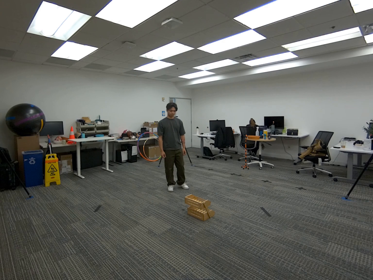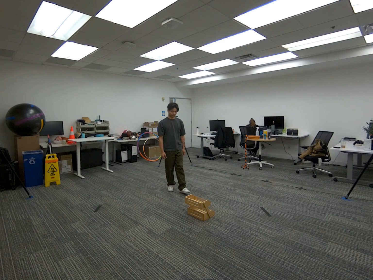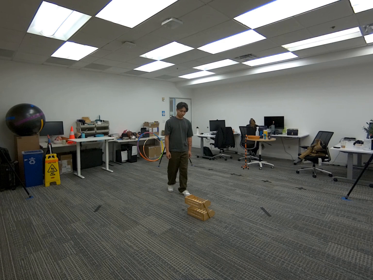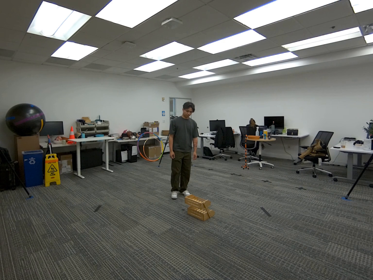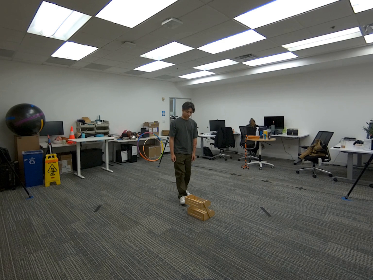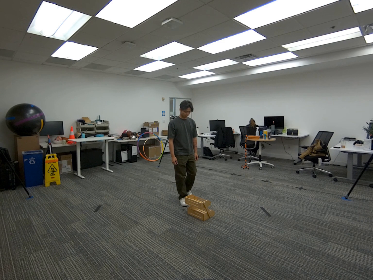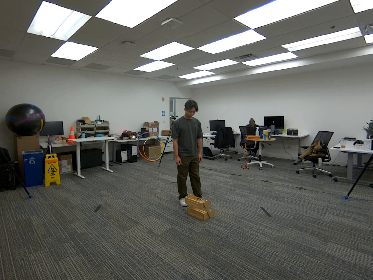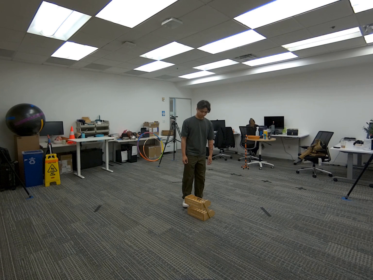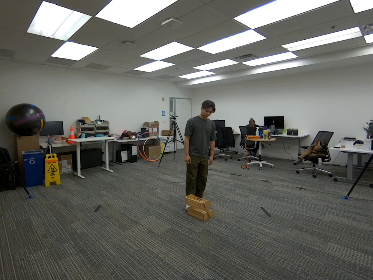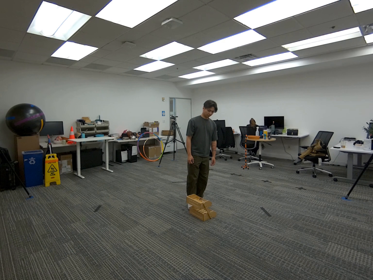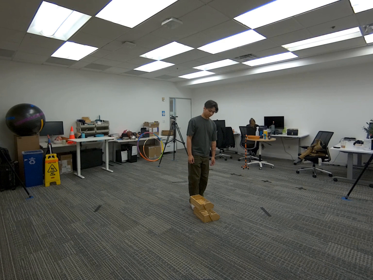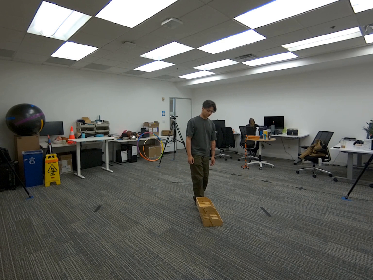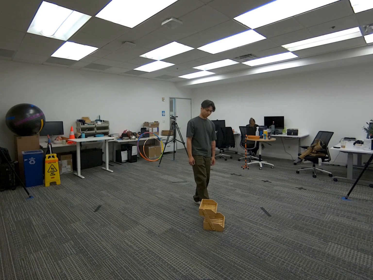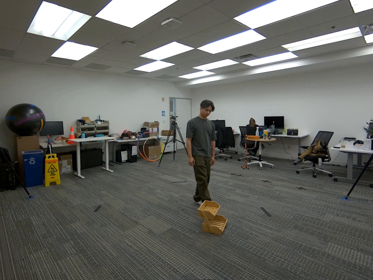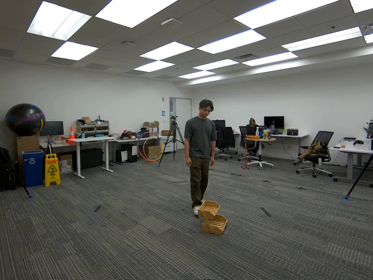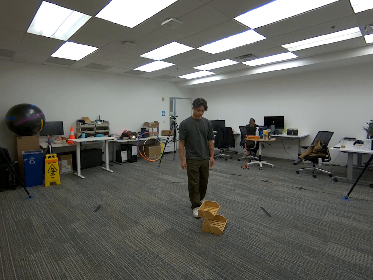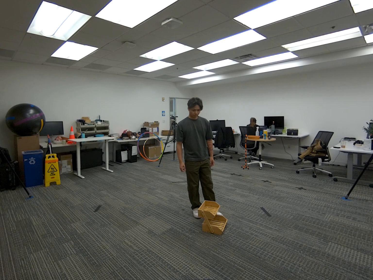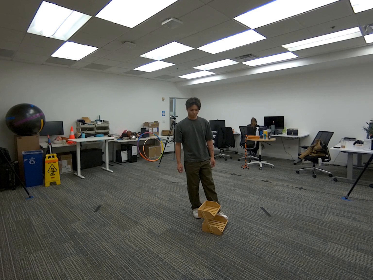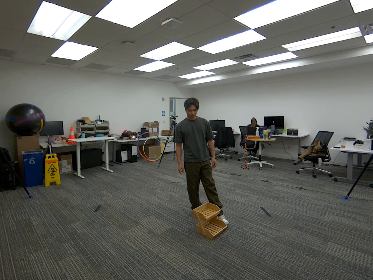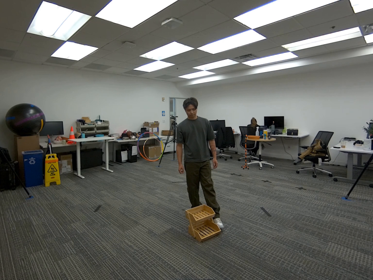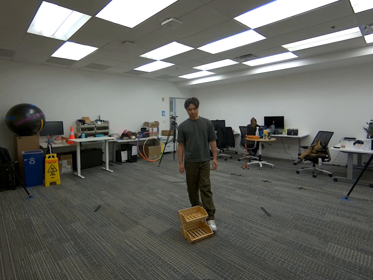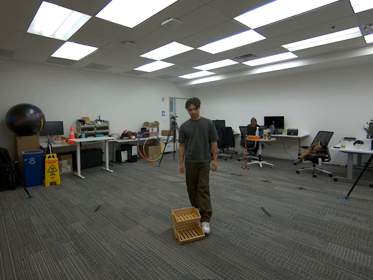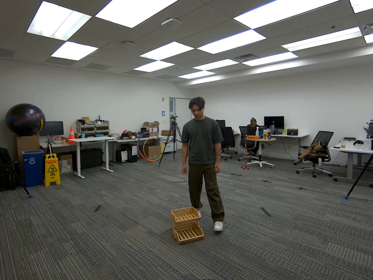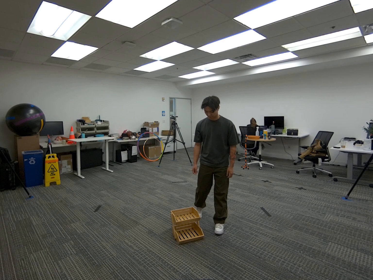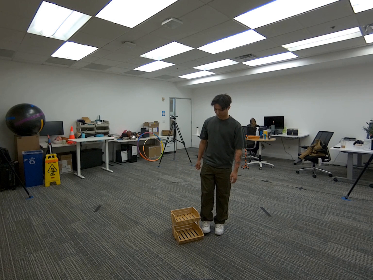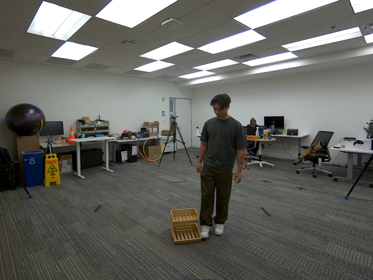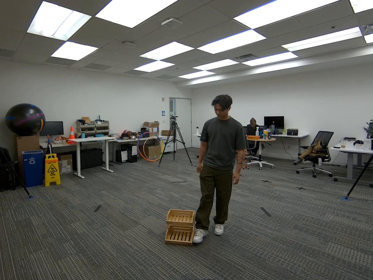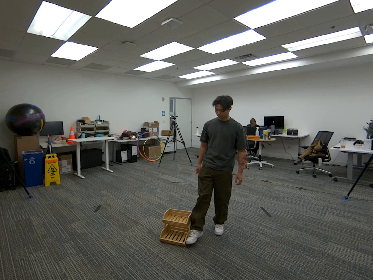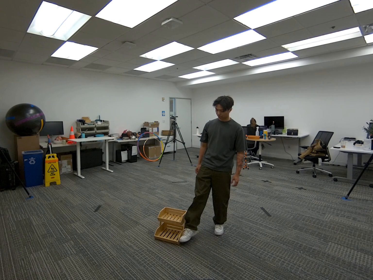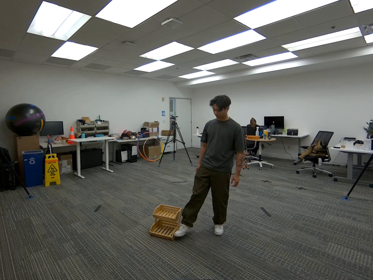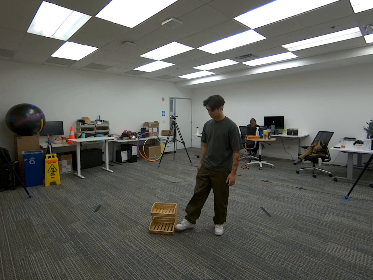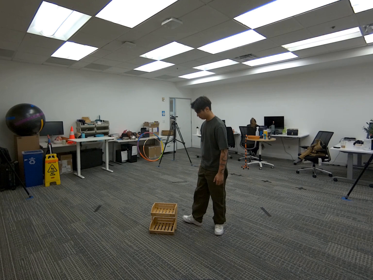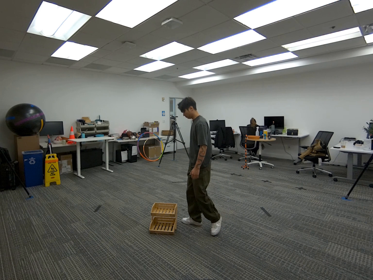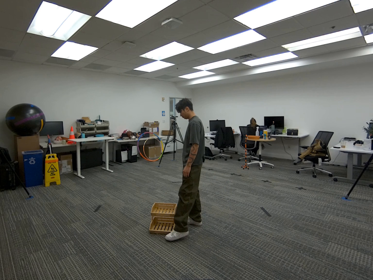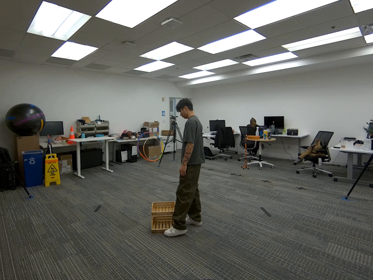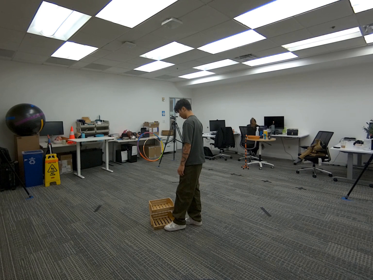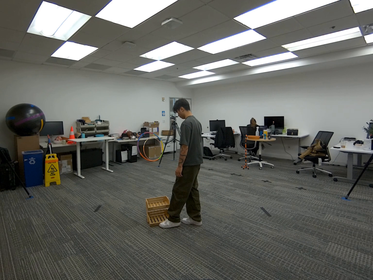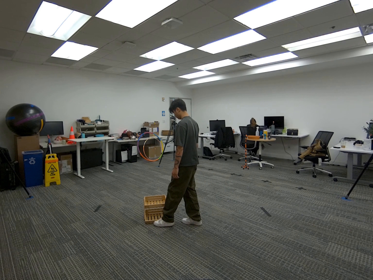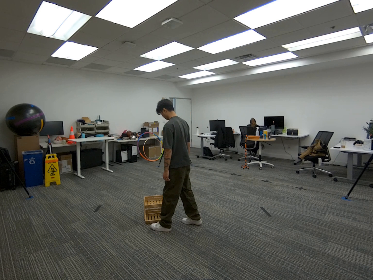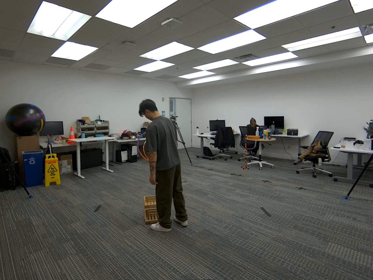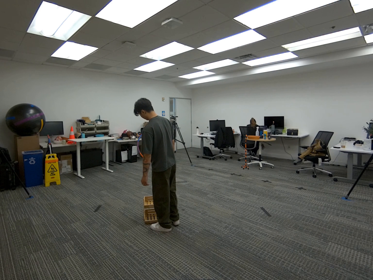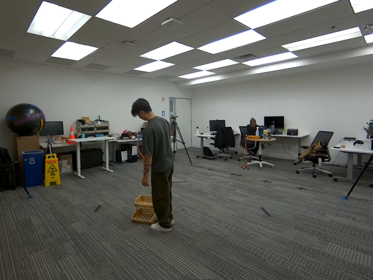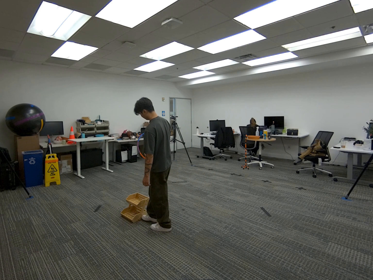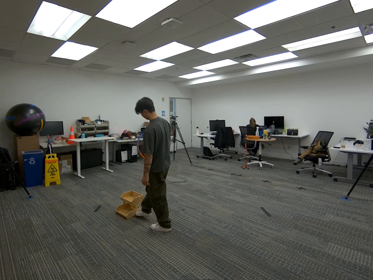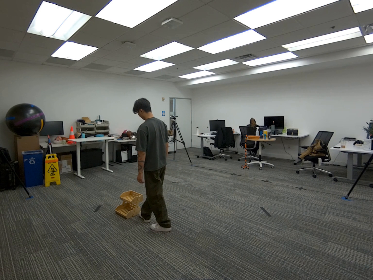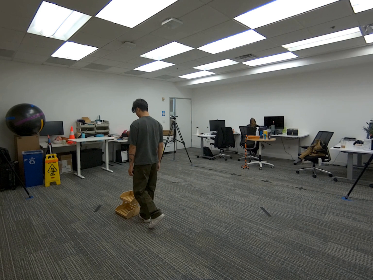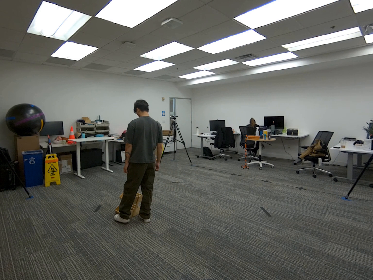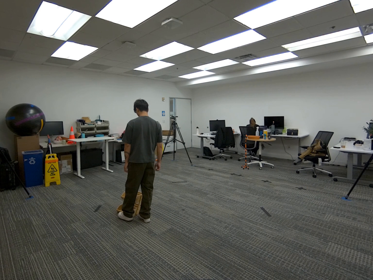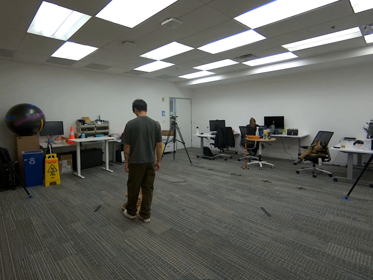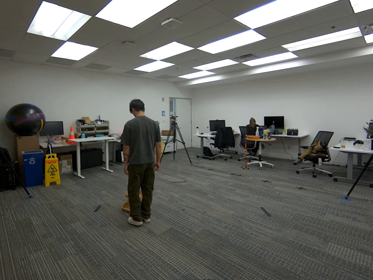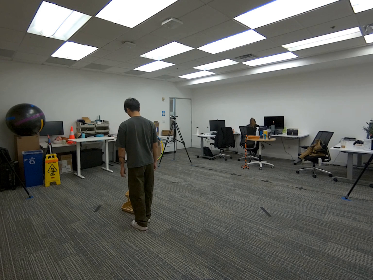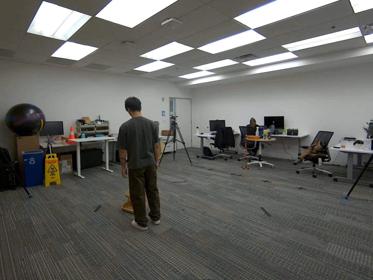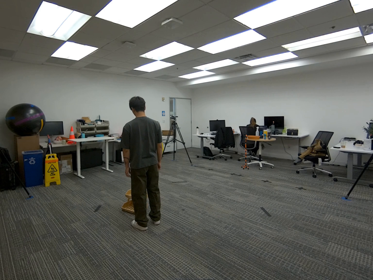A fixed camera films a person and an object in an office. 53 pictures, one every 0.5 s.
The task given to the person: Walk over to the wooden crate on the ground and slide the wooden crate across the ground.
